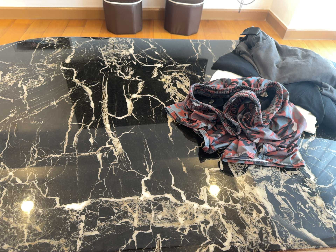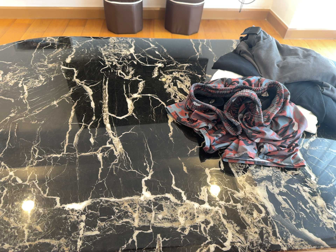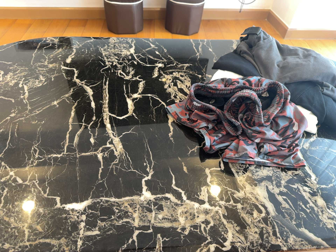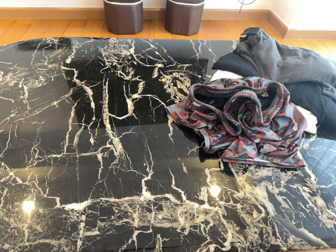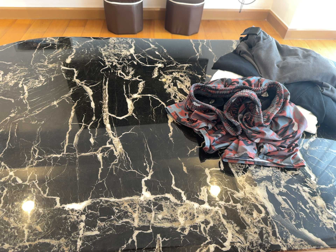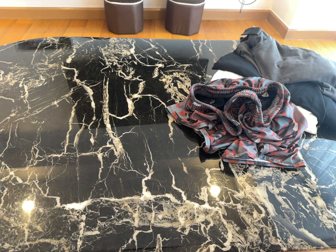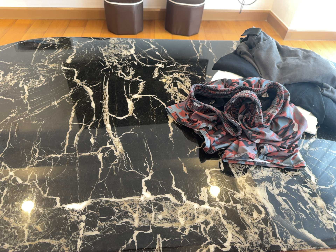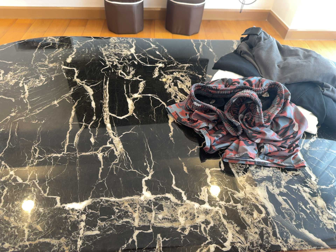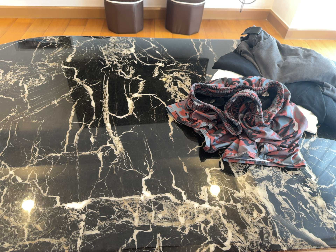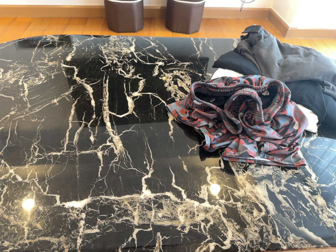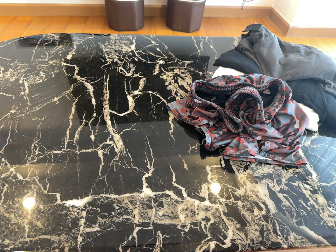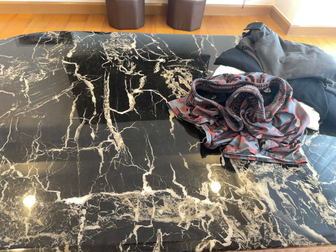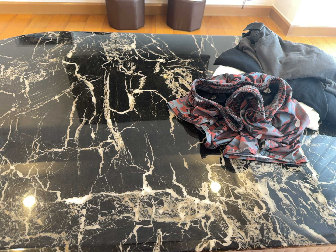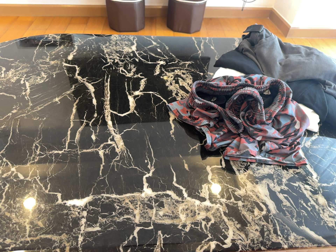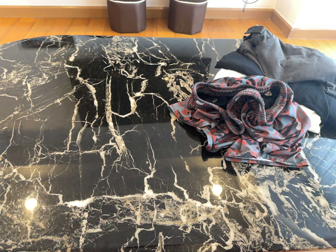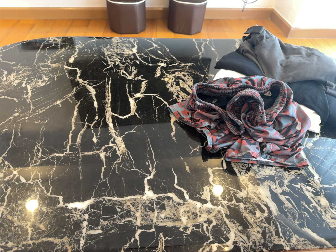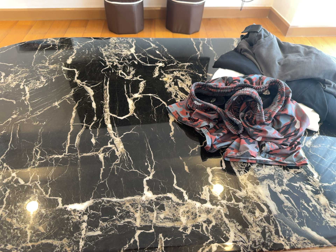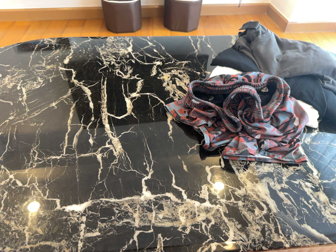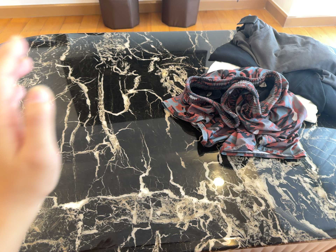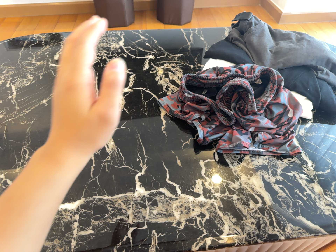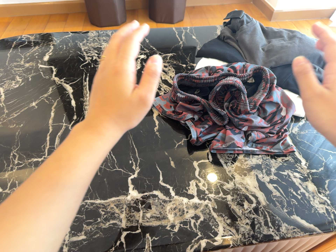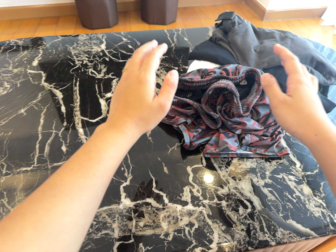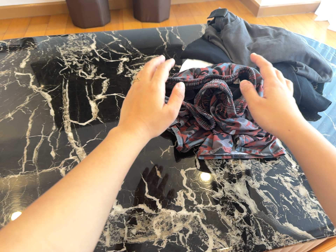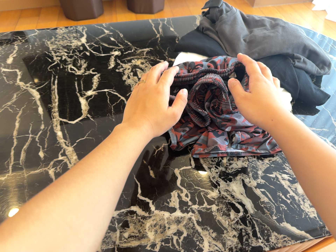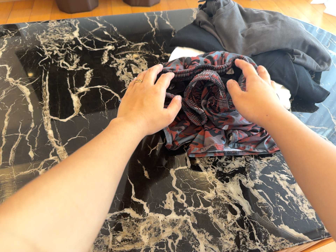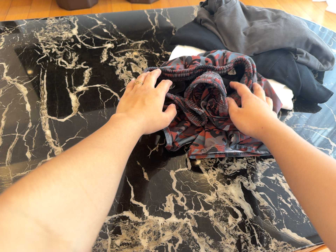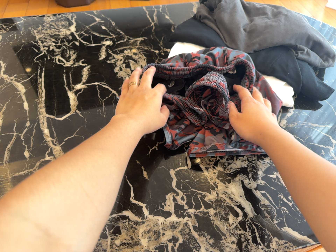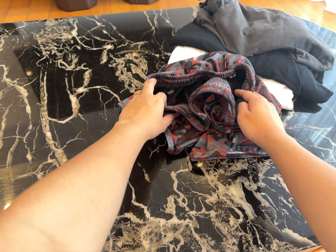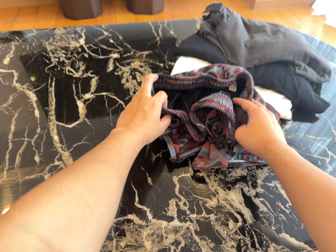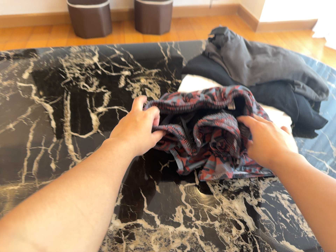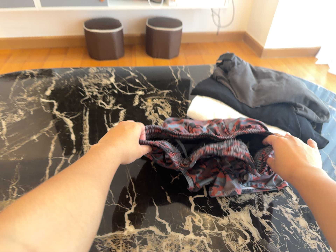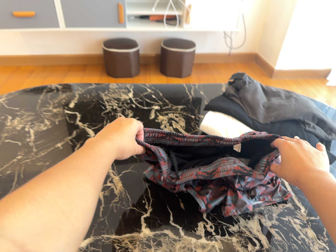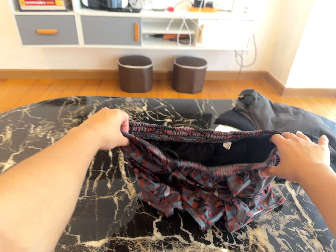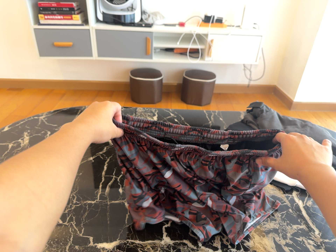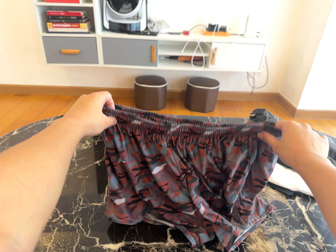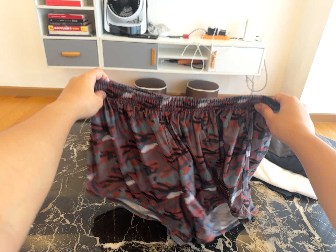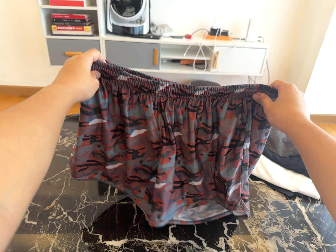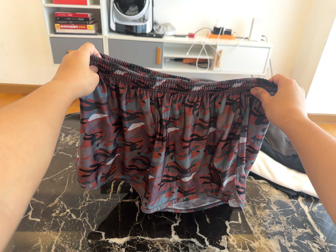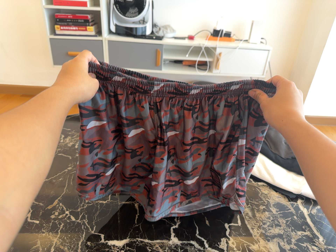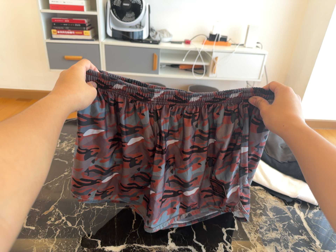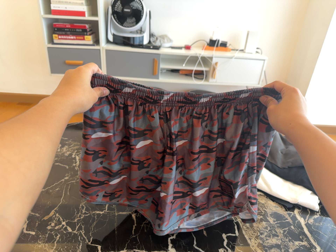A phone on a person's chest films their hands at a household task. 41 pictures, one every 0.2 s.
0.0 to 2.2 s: The camera keeps its place and its aim.
2.2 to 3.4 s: The camera shifts only a little, or ends up much as it began.
3.4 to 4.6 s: The camera travels forward, about 7 cm, so what stands in front looms larger.
4.6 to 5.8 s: The camera shifts only a little, or ends up much as it began.
5.8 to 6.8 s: The camera travels backward, about 18 cm, so what stands in front gets smaller. Its aim tips toward the top of its view by about 15 degrees, and the scene shifts downward.
6.8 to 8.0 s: The camera shifts only a little, or ends up much as it began.
The film runs forward here.
